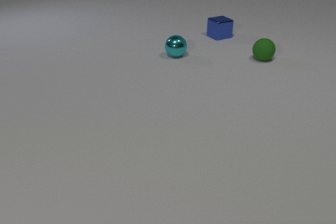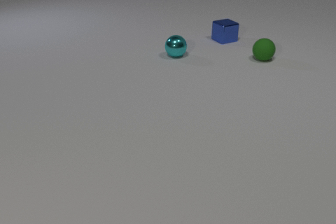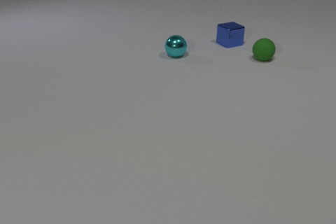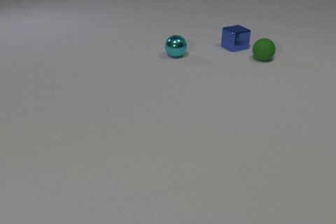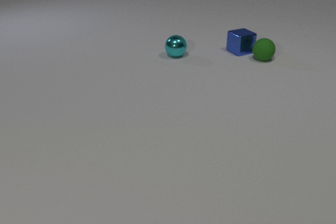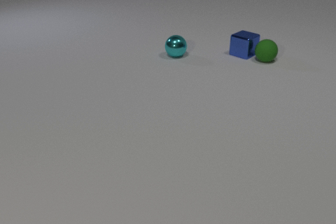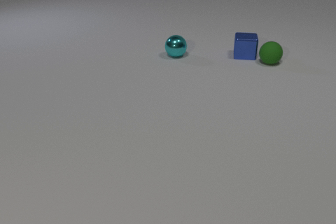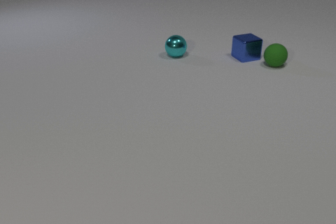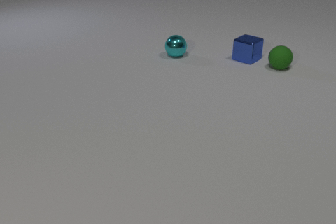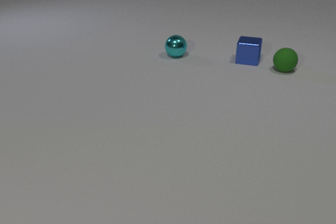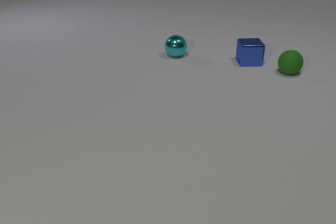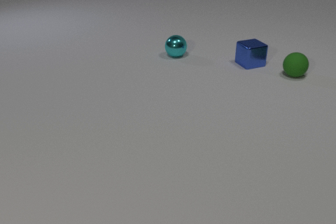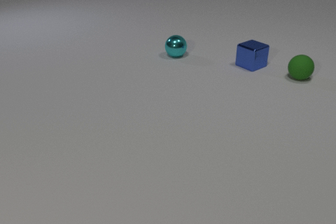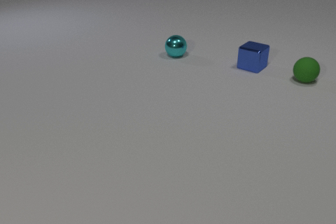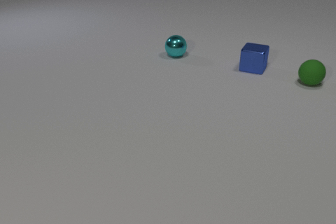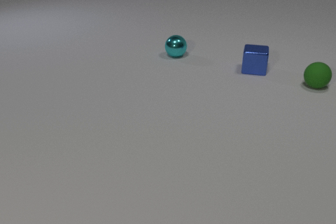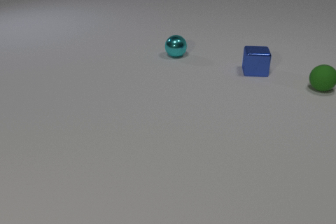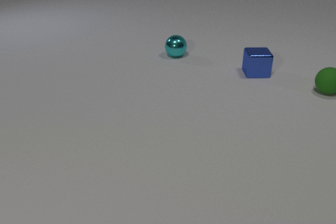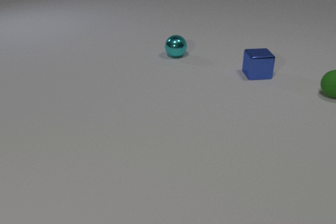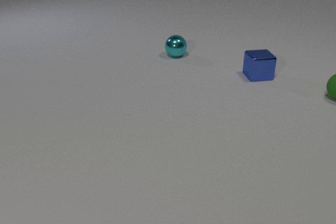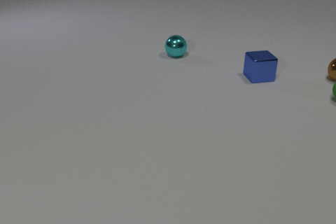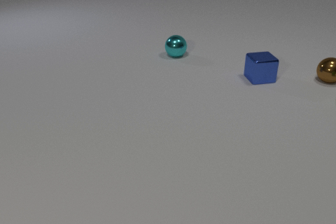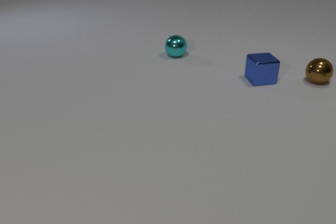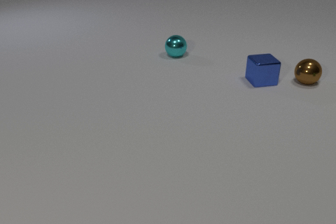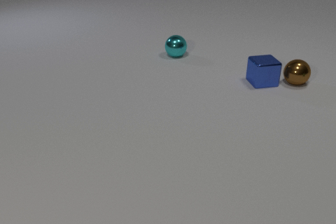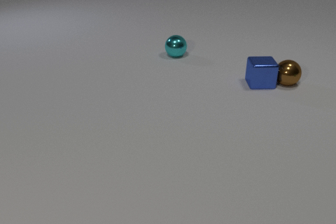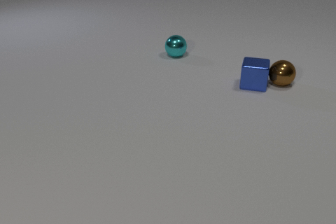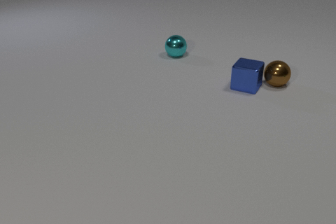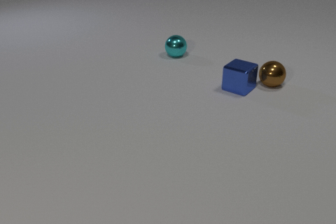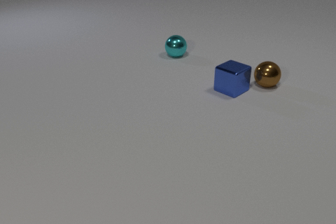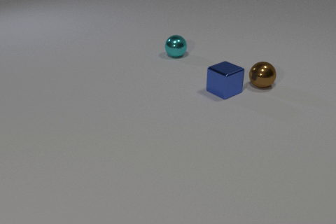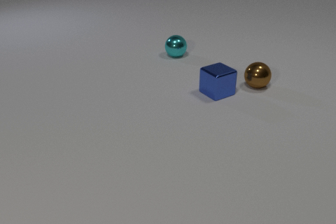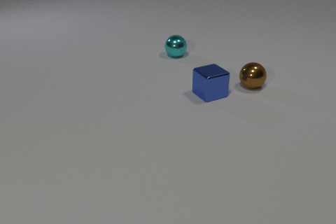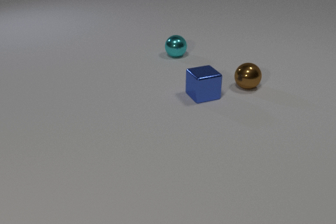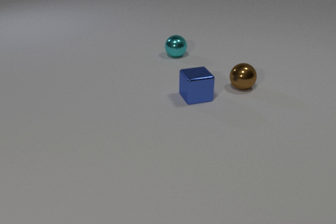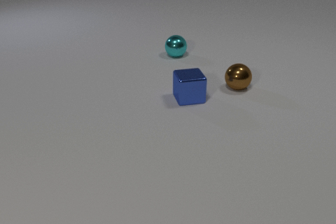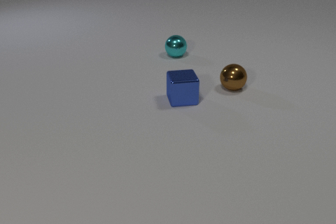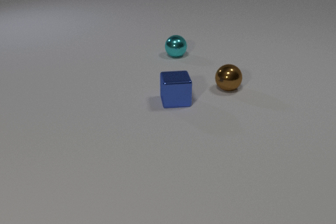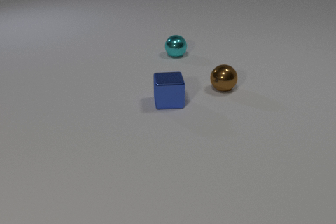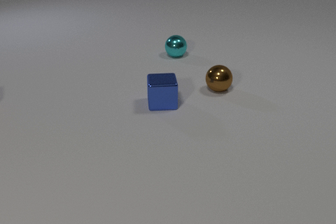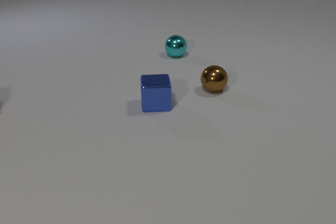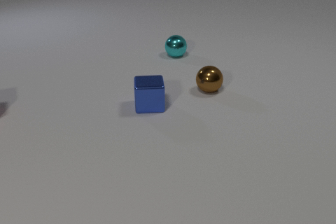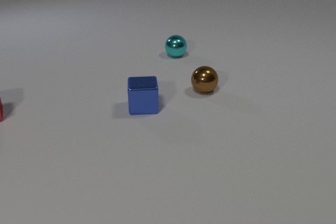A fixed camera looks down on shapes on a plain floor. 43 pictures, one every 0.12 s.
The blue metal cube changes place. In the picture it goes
toward the camera.
The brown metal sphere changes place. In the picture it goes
to the left.
0.00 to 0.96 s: The blue metal cube slides toward the camera and to the right, spins counterclockwise seen from above by about 105 degrees, its near face sliding to the right. The green rubber sphere rolls toward the camera and to the right. The blue metal cube and the green rubber sphere collide.
0.96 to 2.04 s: The blue metal cube slides toward the camera, spins counterclockwise seen from above by about 135 degrees, its near face sliding to the right. The green rubber sphere rolls to the right and toward the camera.
2.04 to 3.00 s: The blue metal cube slides toward the camera. The green rubber sphere rolls to the right and toward the camera, leaves at the right edge. The brown metal sphere comes in at the right edge, rolls to the left and toward the camera. The blue metal cube and the brown metal sphere collide.
3.00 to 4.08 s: The blue metal cube slides to the left and toward the camera, spins clockwise seen from above by about 75 degrees, its near face sliding to the left. The brown metal sphere rolls to the left and toward the camera.
4.08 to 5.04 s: The blue metal cube slides to the left and toward the camera. The brown metal sphere rolls to the left. The red metal cube comes in at the left edge.
What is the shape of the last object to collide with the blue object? sphere.
Are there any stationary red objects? no.
What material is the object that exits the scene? rubber.
